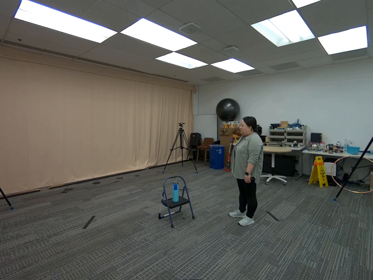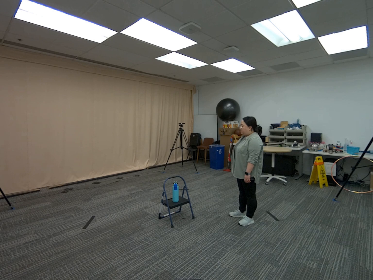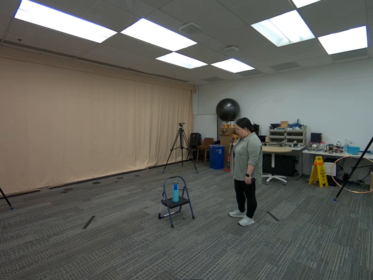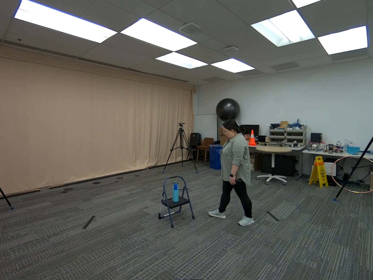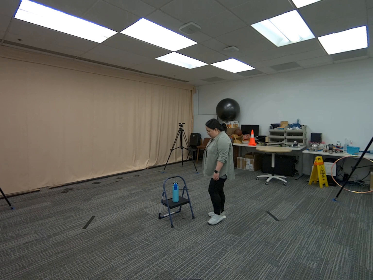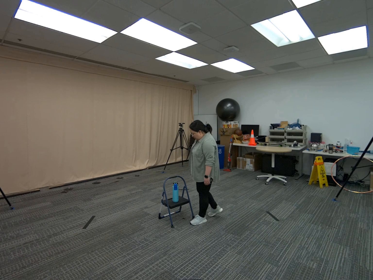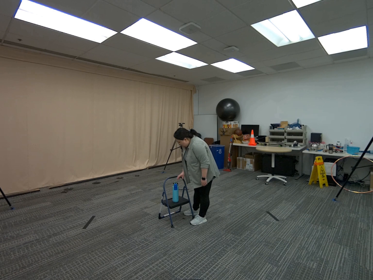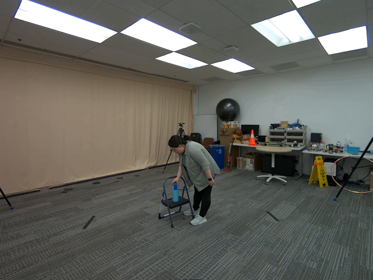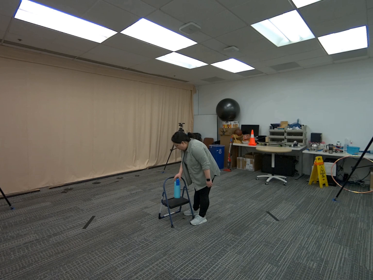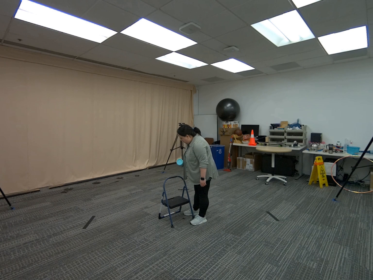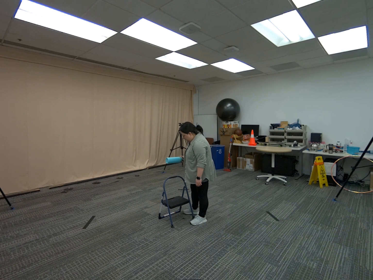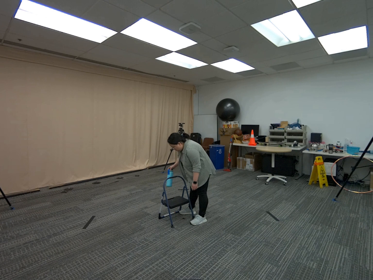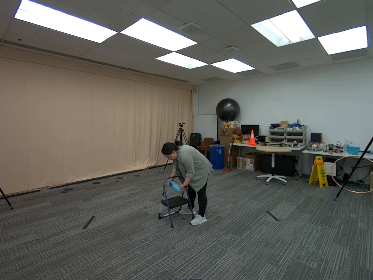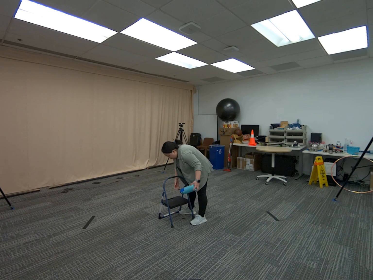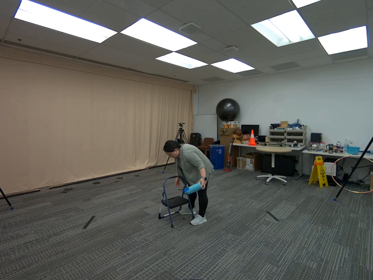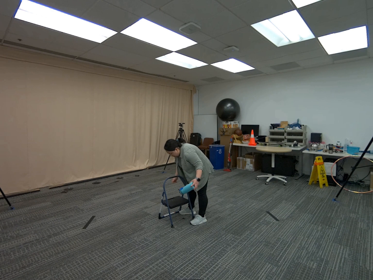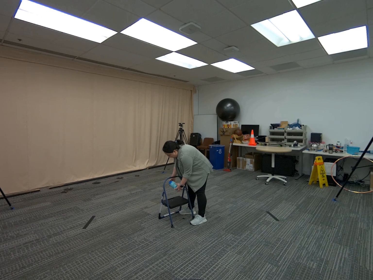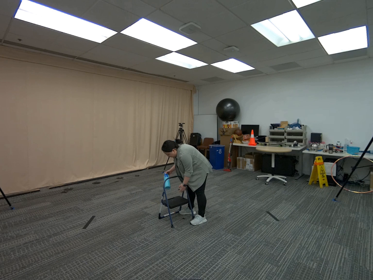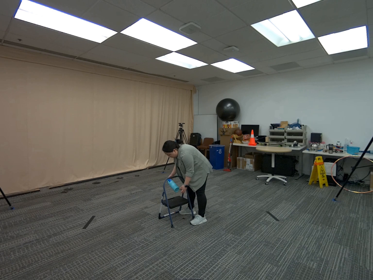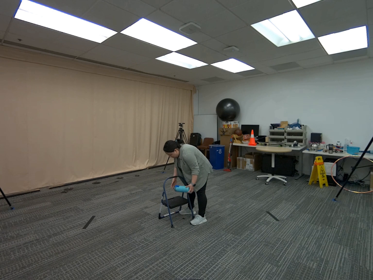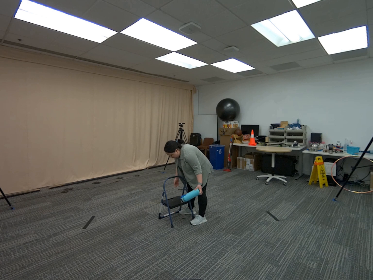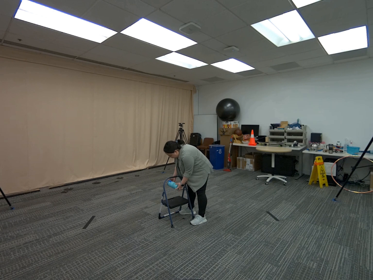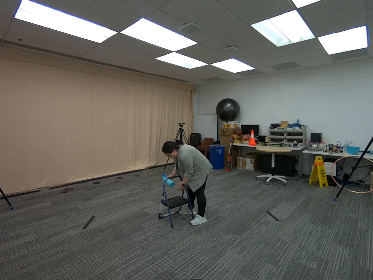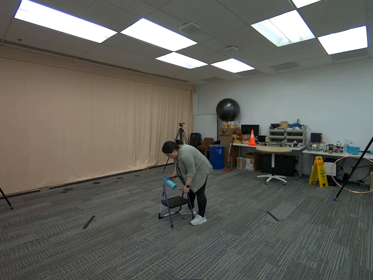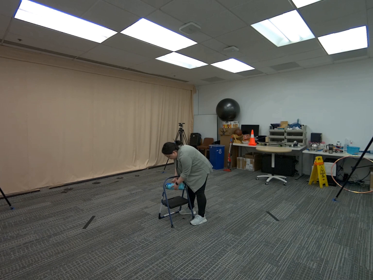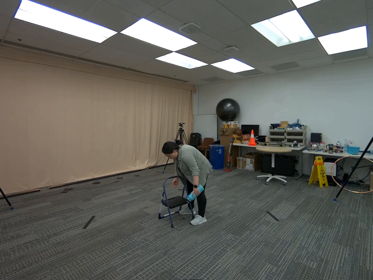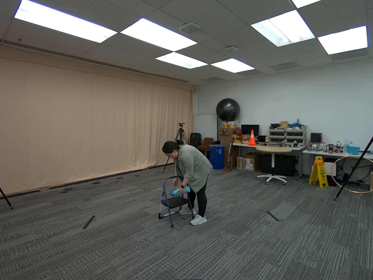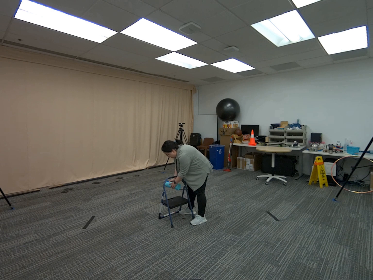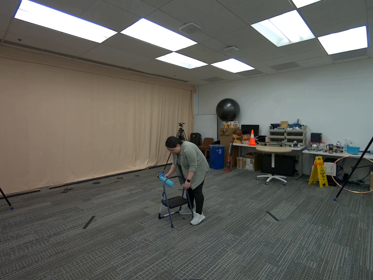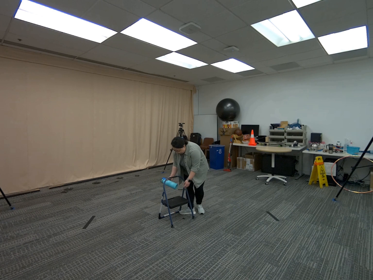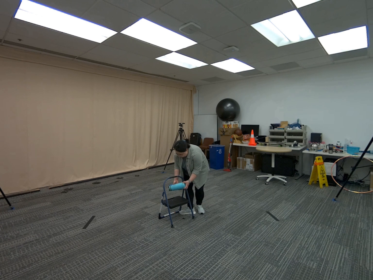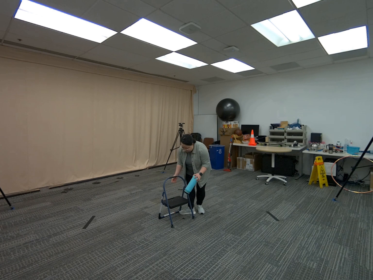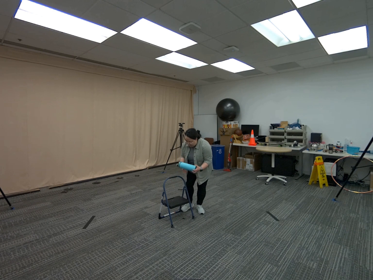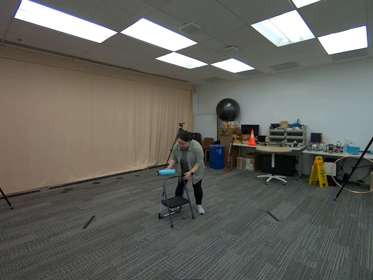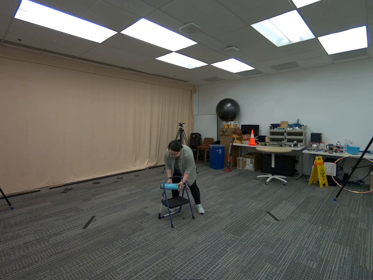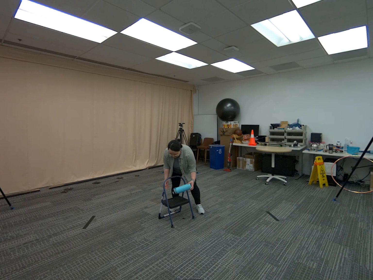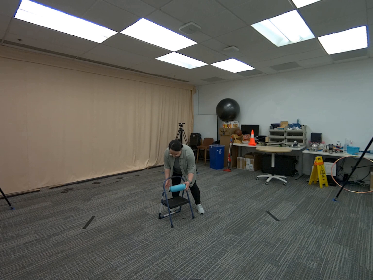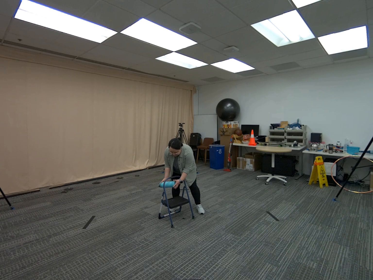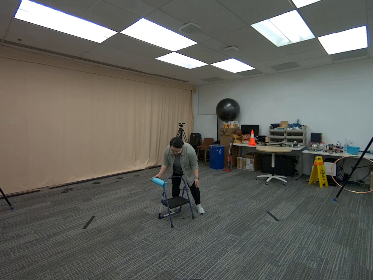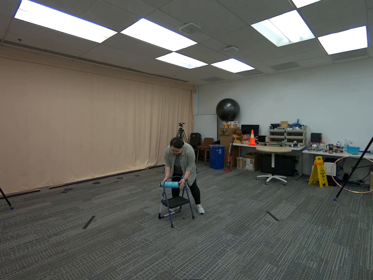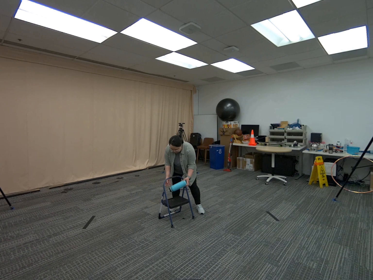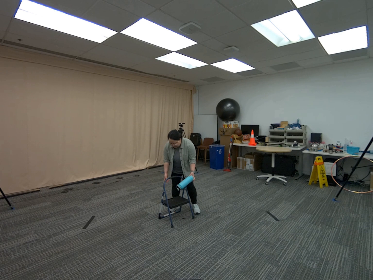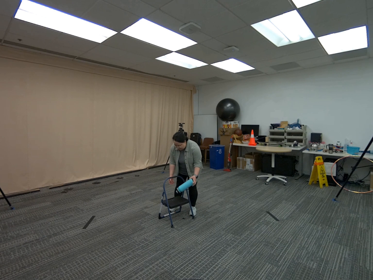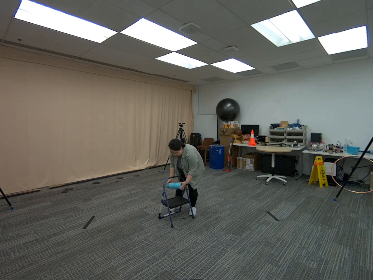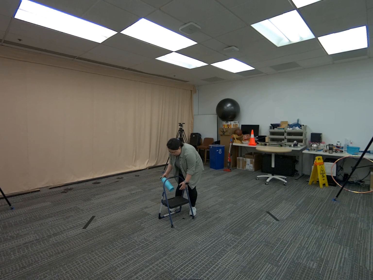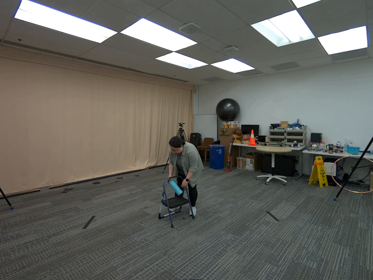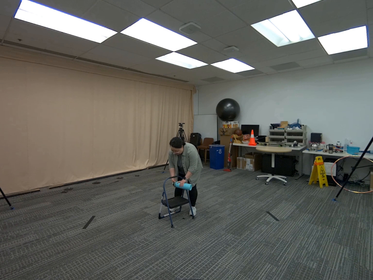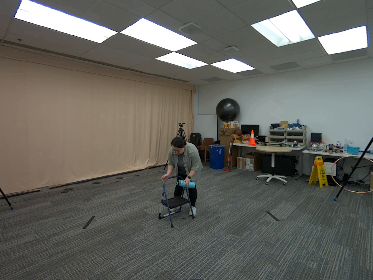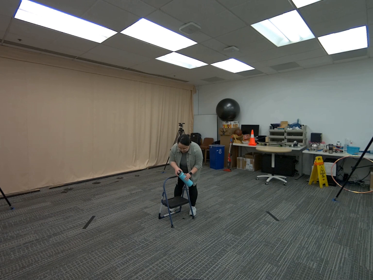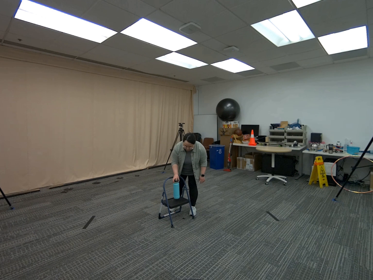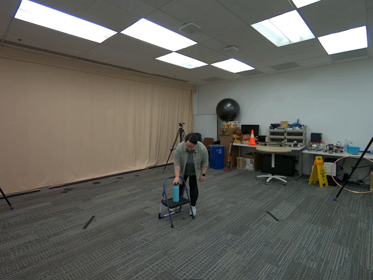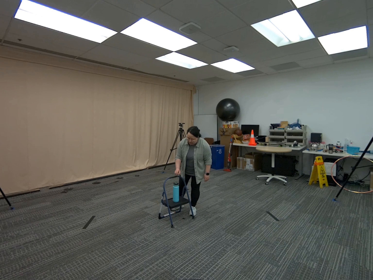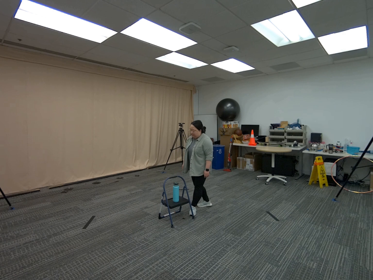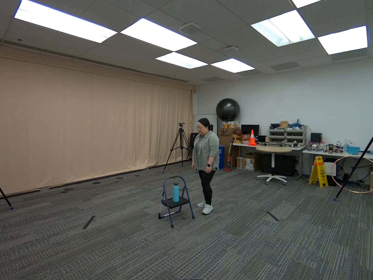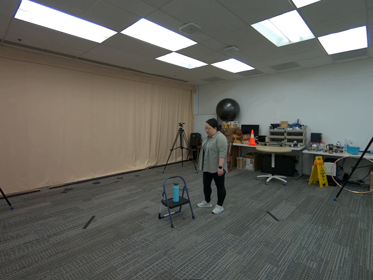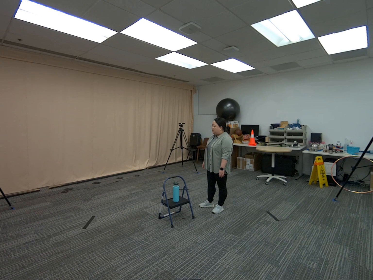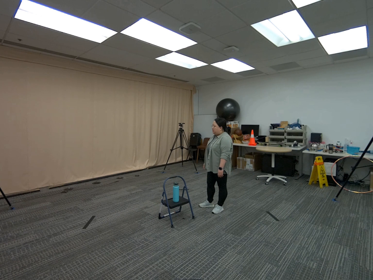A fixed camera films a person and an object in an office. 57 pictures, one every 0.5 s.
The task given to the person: Walk to the cyan water bottle on the step ladder. Pick it up with your right hand and pass it through the ladder to your left hand. Continue passing it back and forth a few times, then place the bottle back on the step ladder when finished.
